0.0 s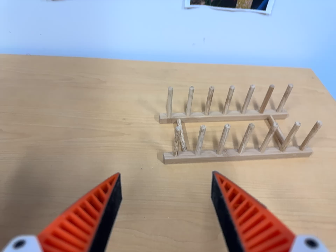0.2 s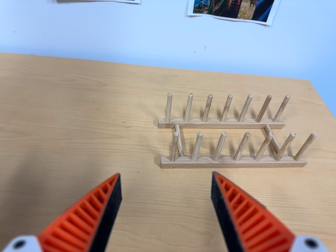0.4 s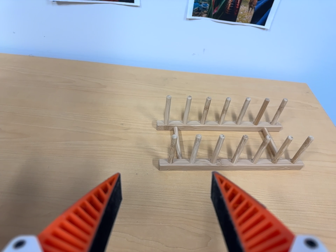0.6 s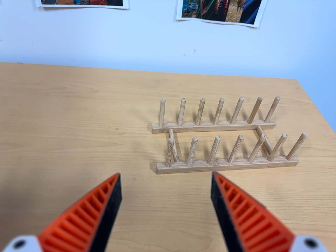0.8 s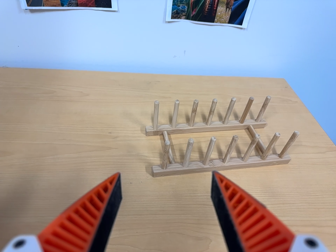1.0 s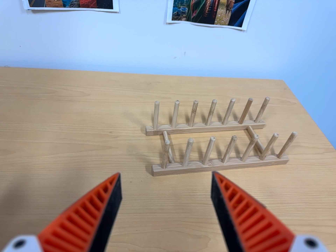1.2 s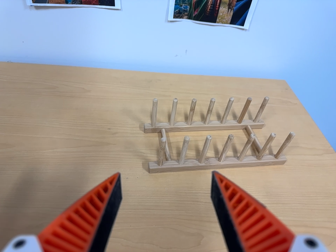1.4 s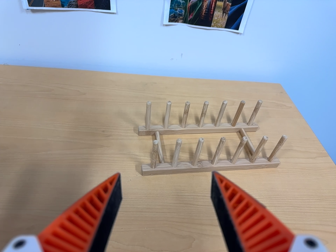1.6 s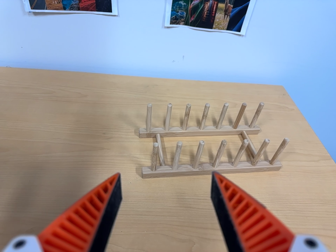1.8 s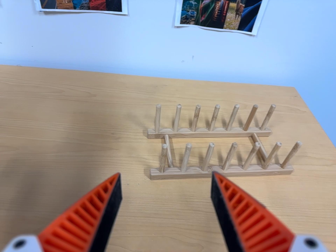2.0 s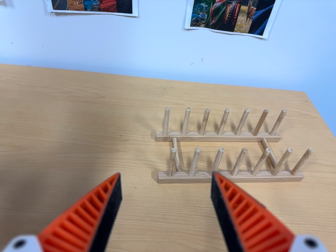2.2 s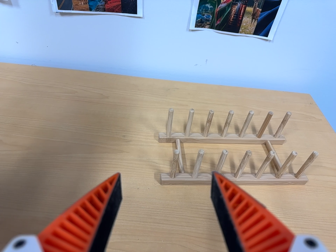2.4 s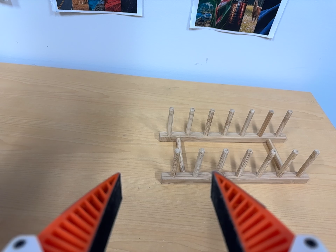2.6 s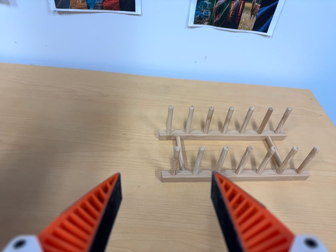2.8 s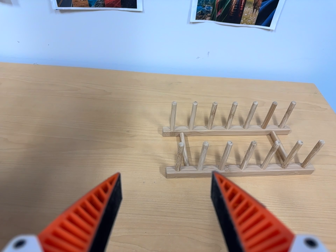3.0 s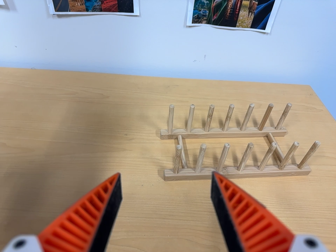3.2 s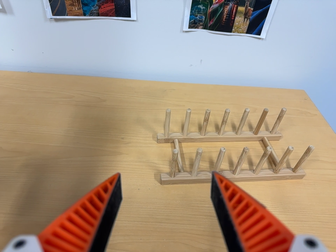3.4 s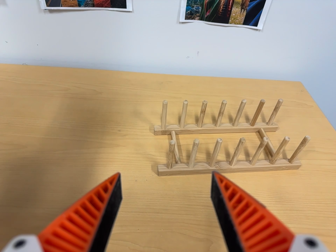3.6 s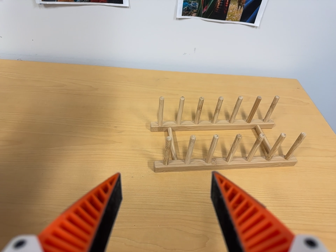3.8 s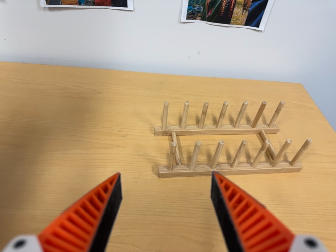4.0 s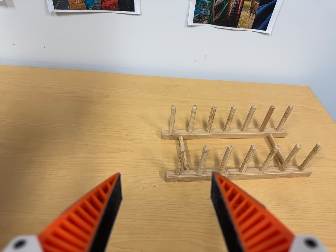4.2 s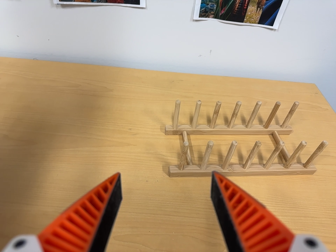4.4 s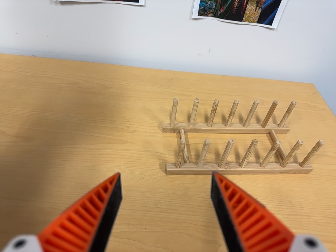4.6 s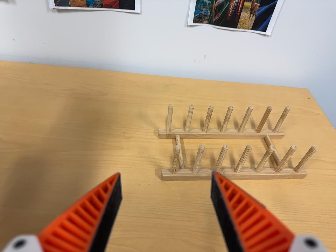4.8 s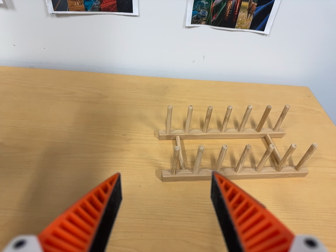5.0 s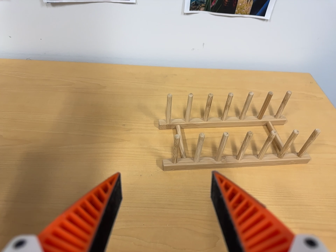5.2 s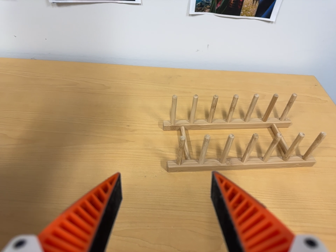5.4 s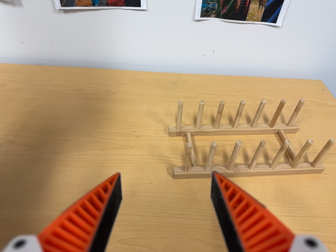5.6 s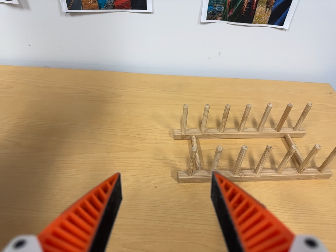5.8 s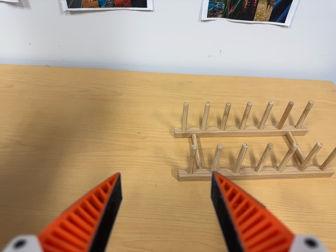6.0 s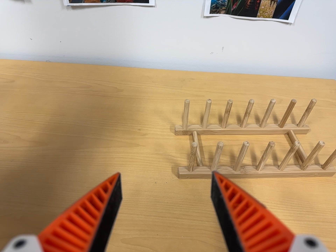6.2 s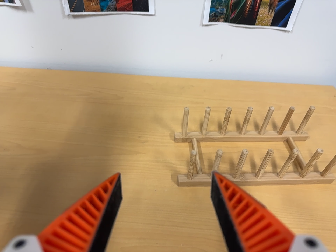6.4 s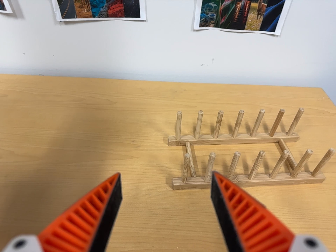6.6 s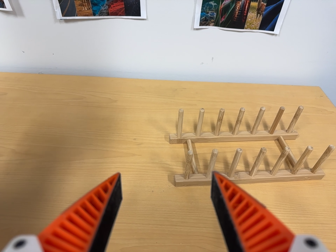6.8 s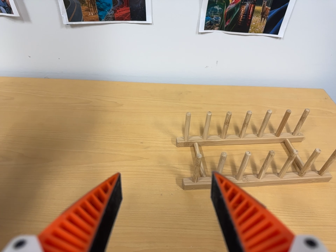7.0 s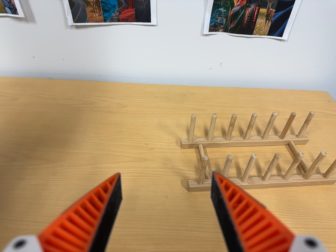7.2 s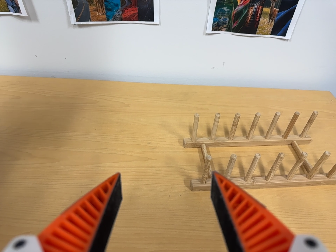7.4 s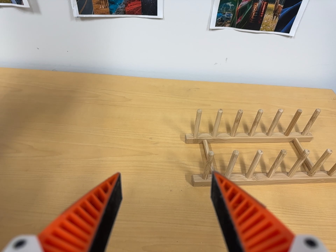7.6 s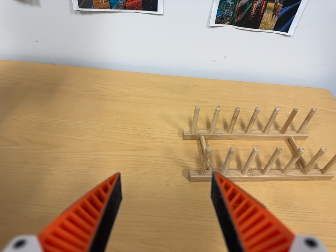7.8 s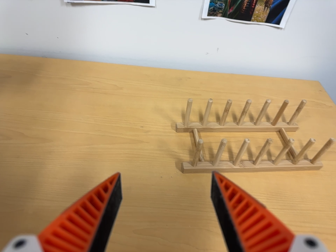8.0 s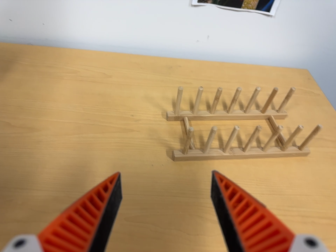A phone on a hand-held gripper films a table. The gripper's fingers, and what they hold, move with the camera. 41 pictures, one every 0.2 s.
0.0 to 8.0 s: The camera travels to its left, about 5 cm.
The film runs forward here.
